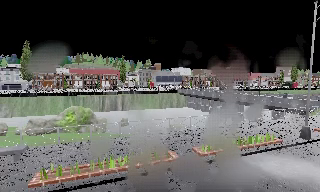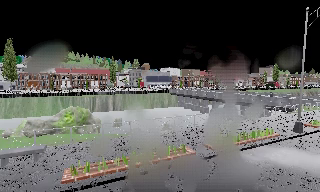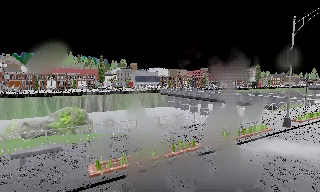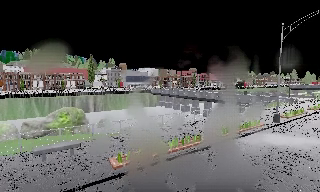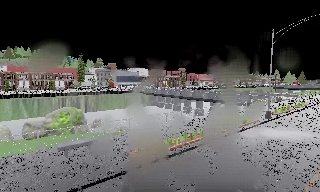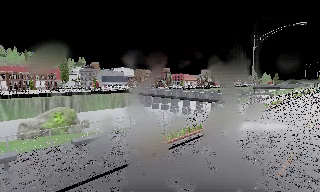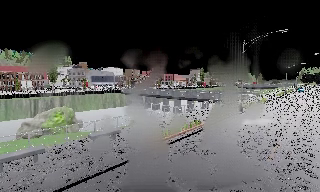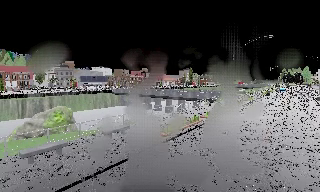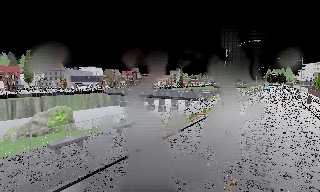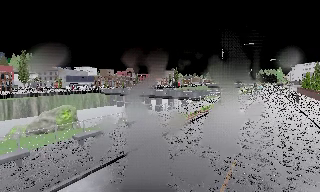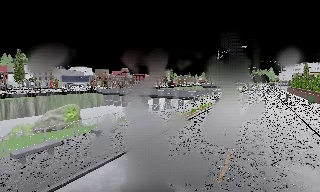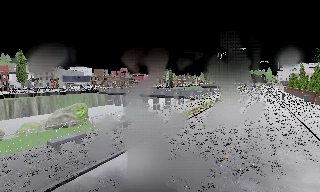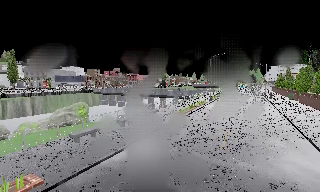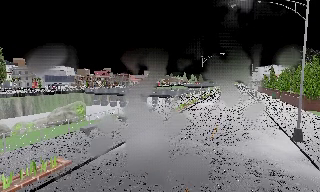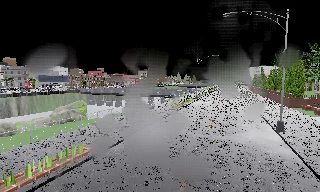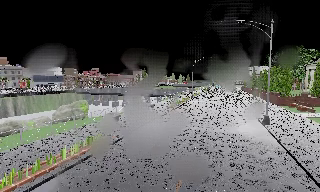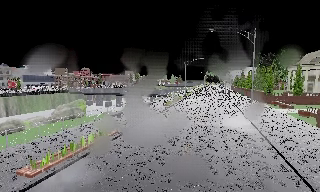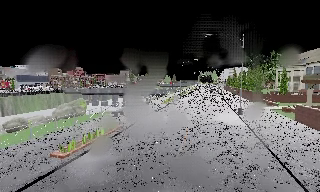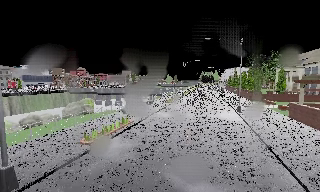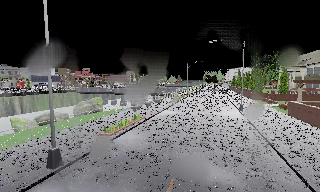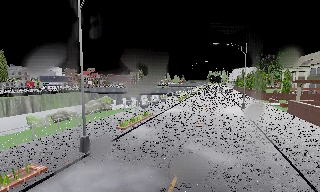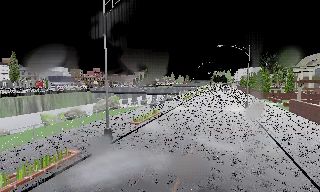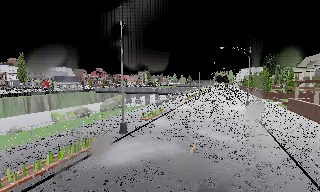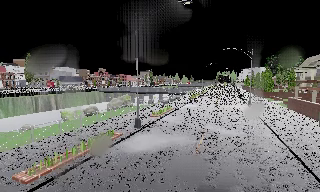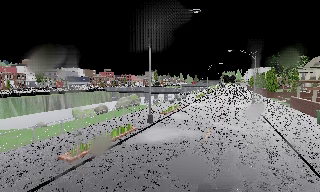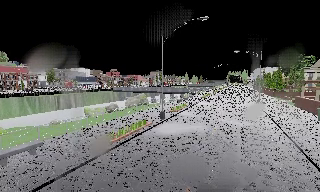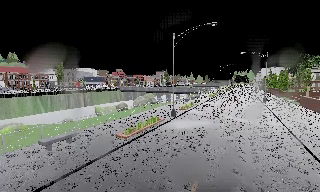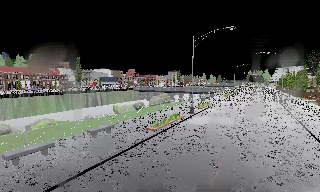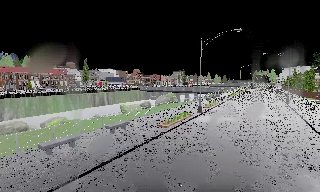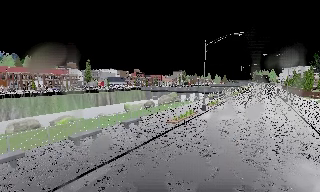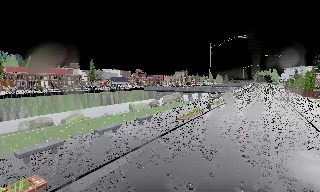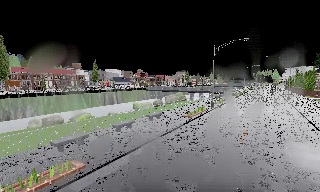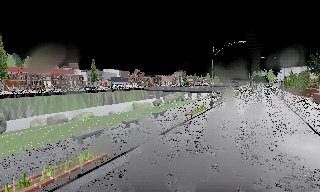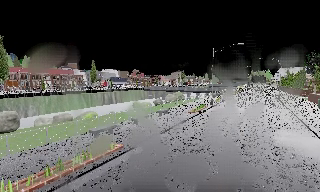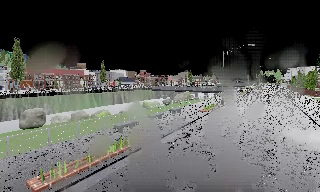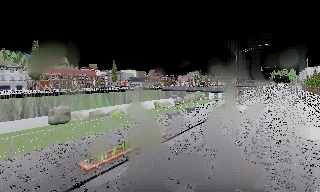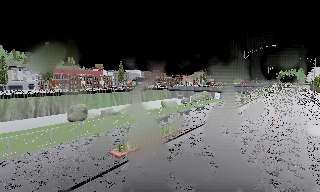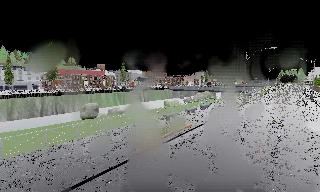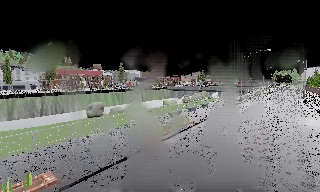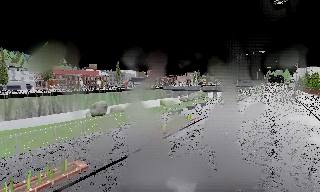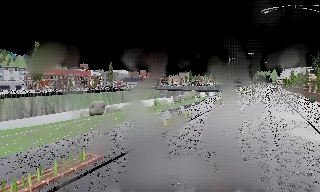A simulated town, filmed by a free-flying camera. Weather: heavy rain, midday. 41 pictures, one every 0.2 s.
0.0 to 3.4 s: The camera pans to its right, which is clockwise from overhead, by about 55 degrees. It travels backward and to its left, about 25 m.
3.4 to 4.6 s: The camera travels backward, about 8 m, so what stands in front gets smaller.
4.6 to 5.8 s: The camera pans to its left, which is counterclockwise from overhead, by about 10 degrees. It travels backward and to its left, about 8 m, so what stands in front gets smaller.
5.8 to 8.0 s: The camera travels backward and to its left, about 13 m, so what stands in front gets smaller.
The film runs backward here.
